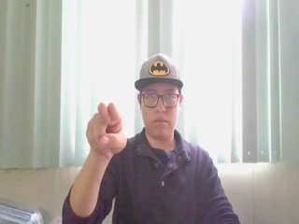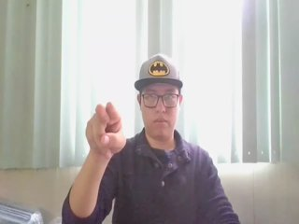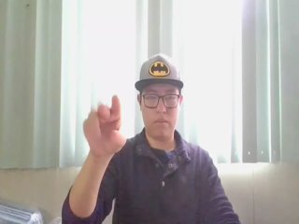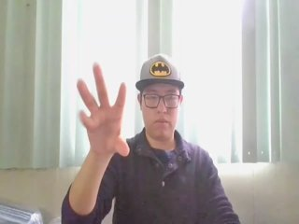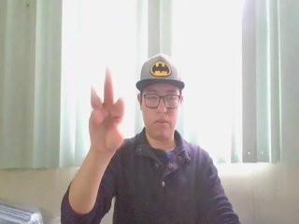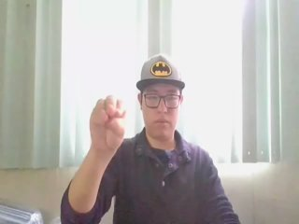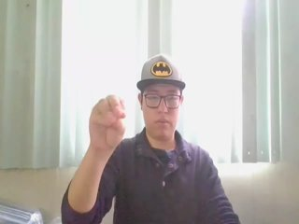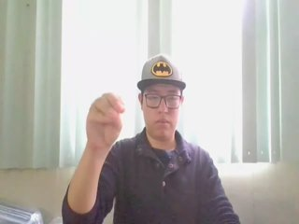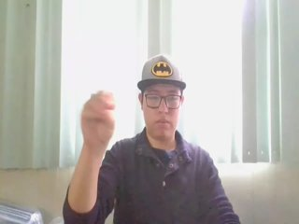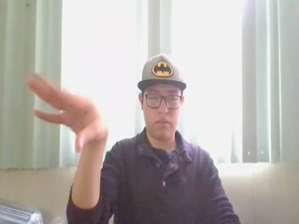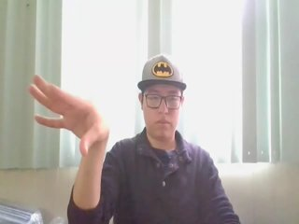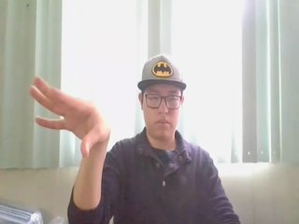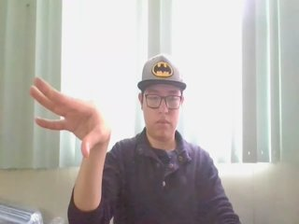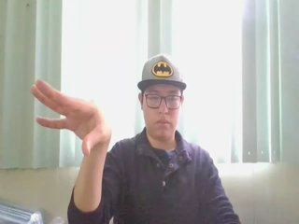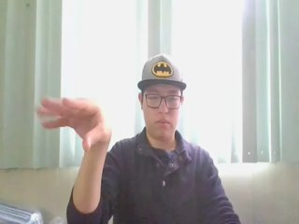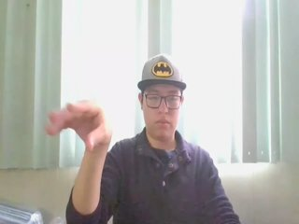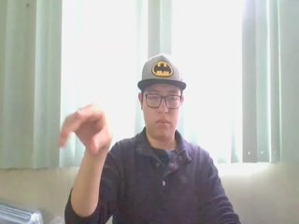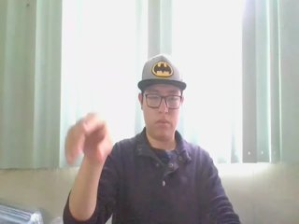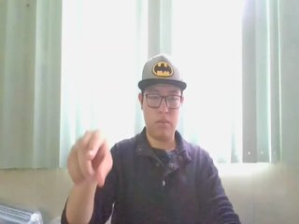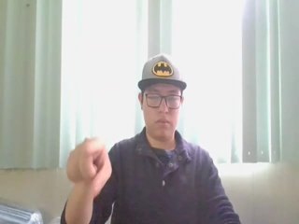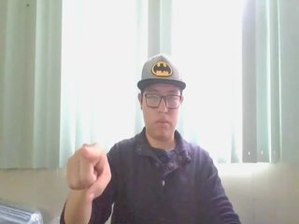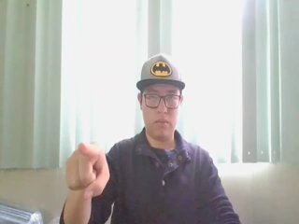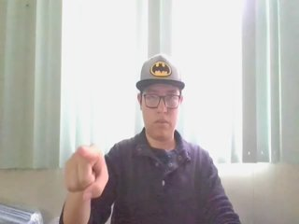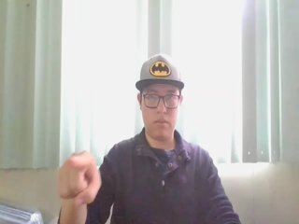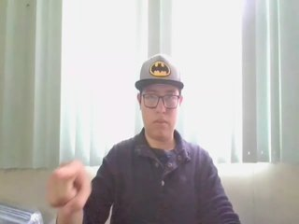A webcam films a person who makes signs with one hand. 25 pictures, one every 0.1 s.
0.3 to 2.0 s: On the screen the hand sweeps to the left. The name of the sign: Throw right.
2.1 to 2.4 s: Pointing with one finger.
